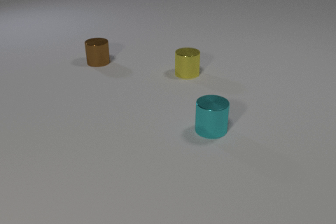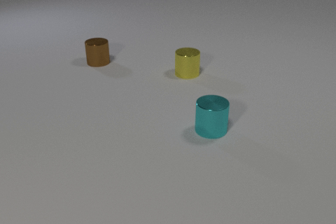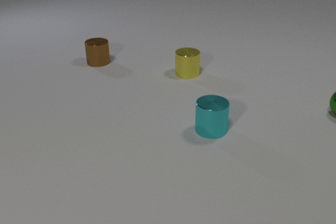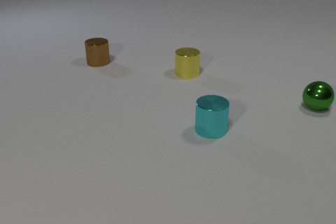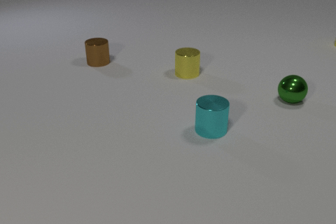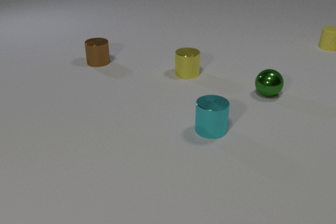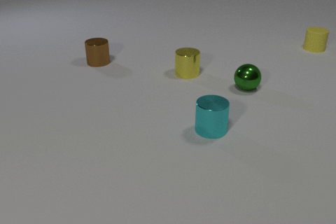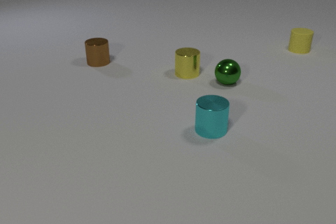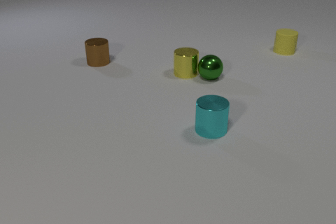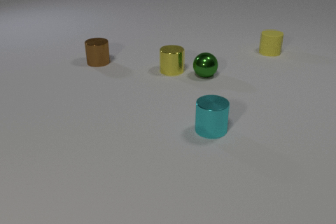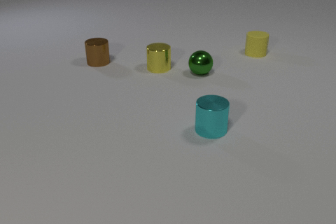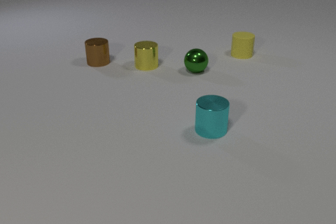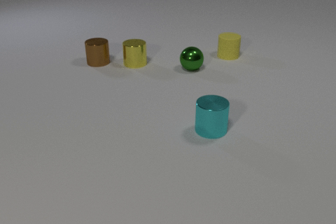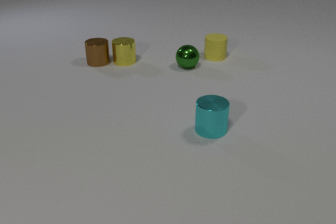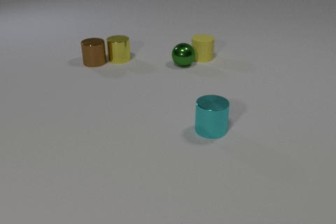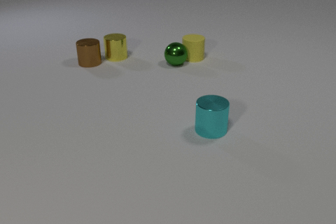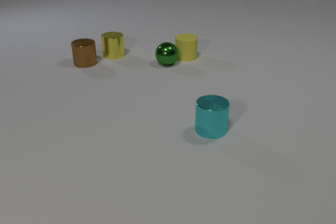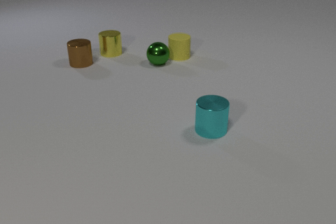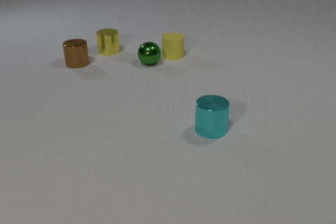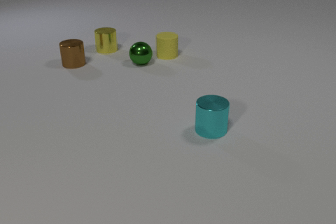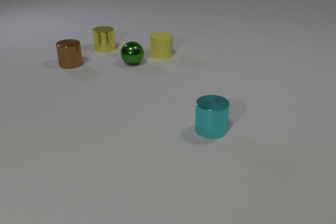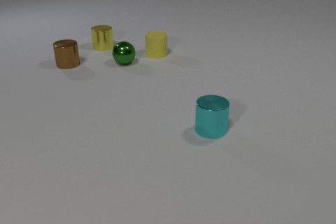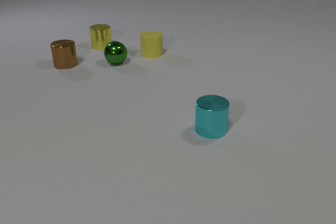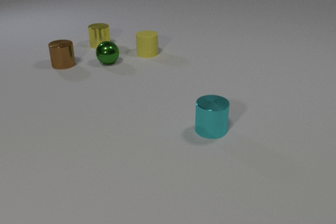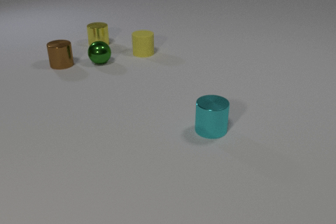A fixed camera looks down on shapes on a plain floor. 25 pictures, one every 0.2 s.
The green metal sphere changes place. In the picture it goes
to the left.
The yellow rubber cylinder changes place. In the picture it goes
to the left.
0.0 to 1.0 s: The green metal sphere comes in at the right edge, rolls to the left. The yellow rubber cylinder comes in at the right edge, slides to the left and toward the camera.
1.0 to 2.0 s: The green metal sphere rolls to the left and away from the camera. The yellow metal cylinder slides to the left and away from the camera. The yellow rubber cylinder slides to the left and toward the camera. The green metal sphere and the yellow metal cylinder collide.
2.0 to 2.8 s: The green metal sphere rolls away from the camera and to the left. The yellow metal cylinder slides to the left and away from the camera. The yellow rubber cylinder slides to the left. The yellow metal cylinder and the brown metal cylinder collide.
2.8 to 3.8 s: The green metal sphere rolls to the left. The yellow metal cylinder slides away from the camera and to the left. The yellow rubber cylinder slides to the left. The brown metal cylinder slides to the left. The green metal sphere and the yellow rubber cylinder collide.
3.8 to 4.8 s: The green metal sphere rolls to the left. The yellow metal cylinder slides away from the camera and to the left. The yellow rubber cylinder slides to the left. The brown metal cylinder slides to the left.
What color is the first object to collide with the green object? yellow.
What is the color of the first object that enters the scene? green.
What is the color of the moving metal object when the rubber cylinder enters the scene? green.
